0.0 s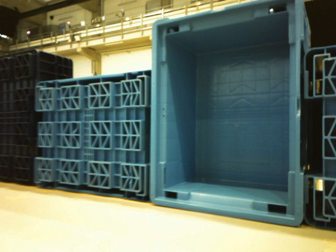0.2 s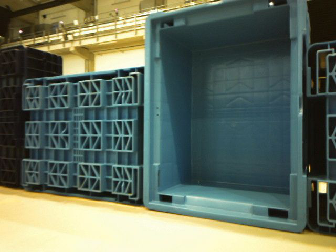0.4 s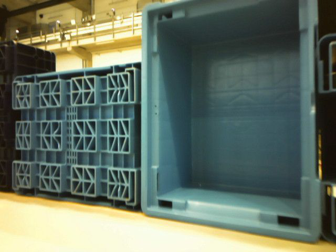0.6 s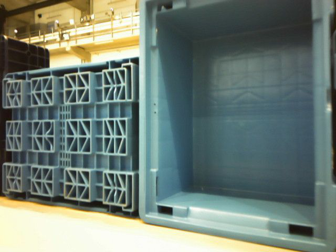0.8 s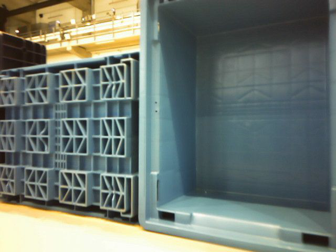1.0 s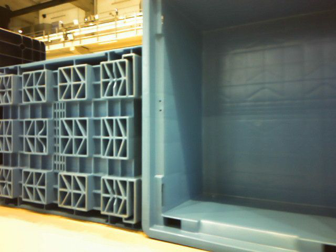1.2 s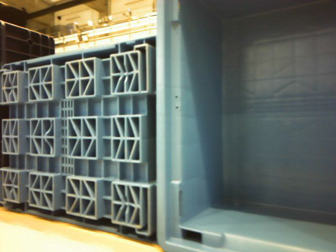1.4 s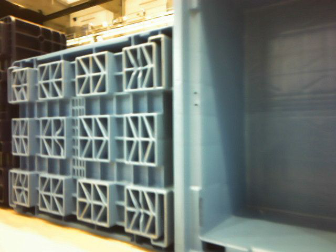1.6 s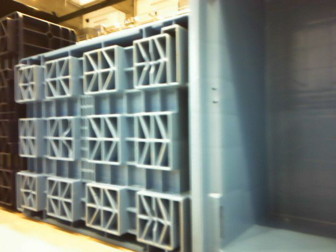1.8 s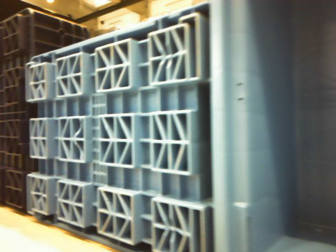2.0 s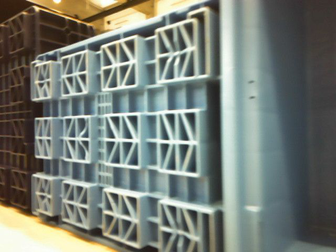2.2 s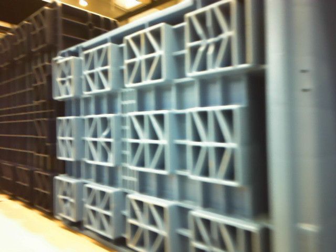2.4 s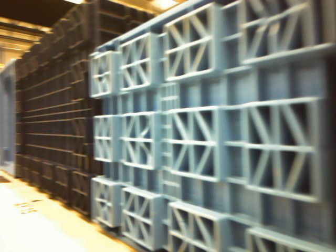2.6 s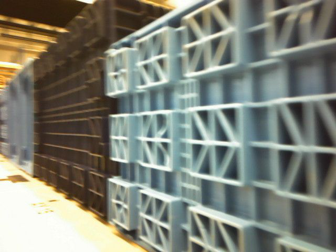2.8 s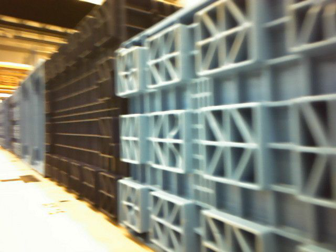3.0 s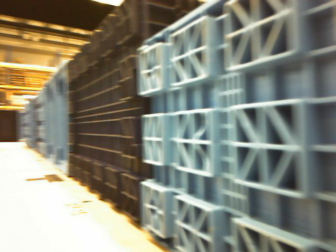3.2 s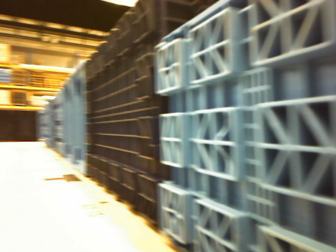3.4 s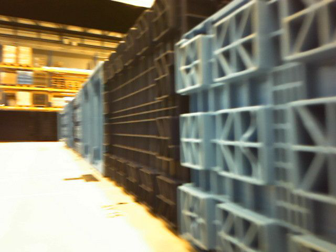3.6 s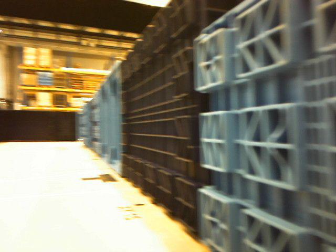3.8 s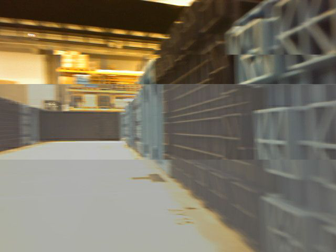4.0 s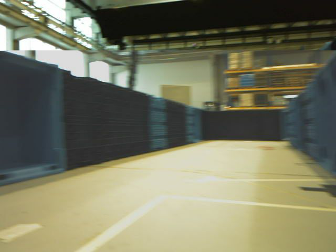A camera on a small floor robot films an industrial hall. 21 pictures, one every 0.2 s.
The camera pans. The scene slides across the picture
to the right.
The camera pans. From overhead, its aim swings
counterclockwise.
0.0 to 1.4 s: The camera travels forward, about 0.3 m, so what stands in front looms larger.
1.4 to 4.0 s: The camera pans to its left, which is counterclockwise from overhead, by about 85 degrees. It travels forward, about 0.4 m.
The film runs forward here.
